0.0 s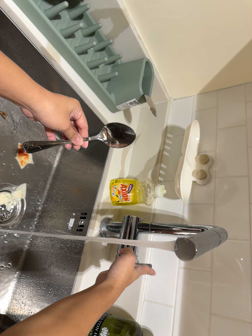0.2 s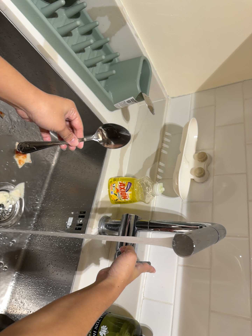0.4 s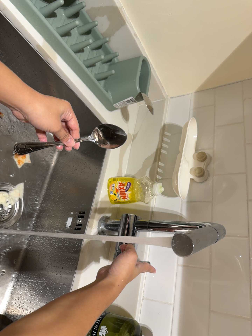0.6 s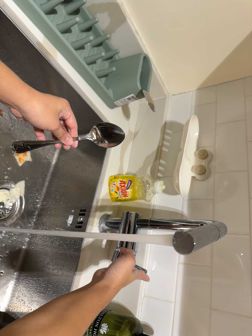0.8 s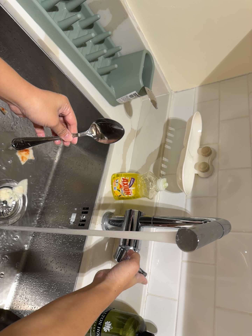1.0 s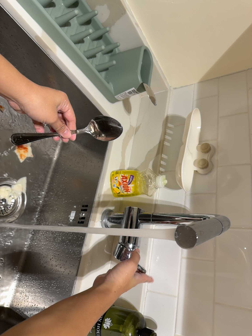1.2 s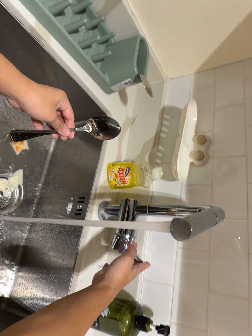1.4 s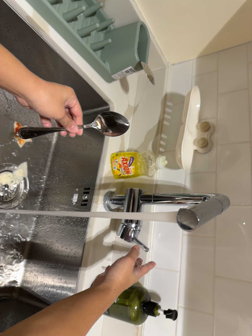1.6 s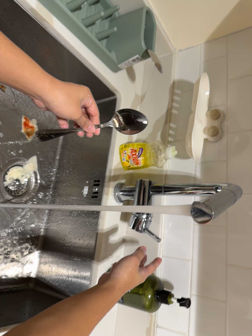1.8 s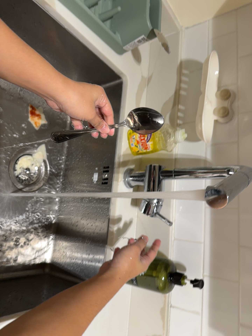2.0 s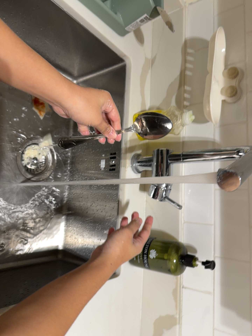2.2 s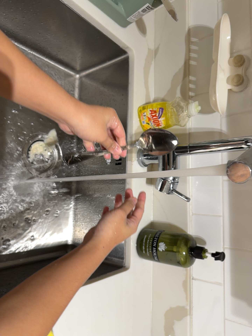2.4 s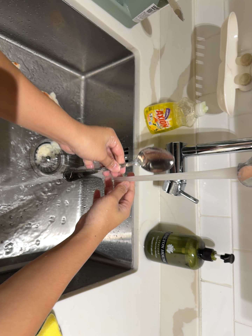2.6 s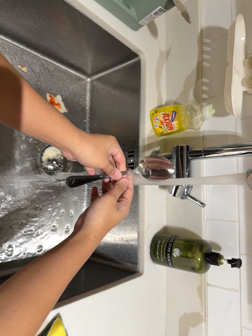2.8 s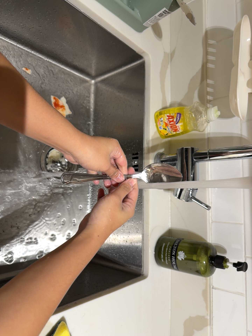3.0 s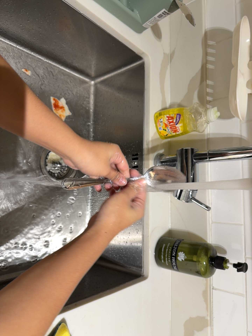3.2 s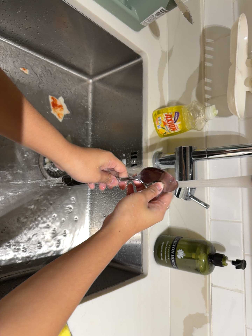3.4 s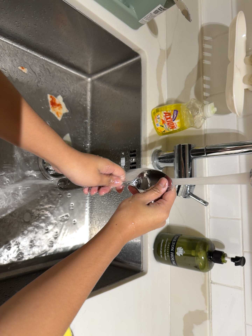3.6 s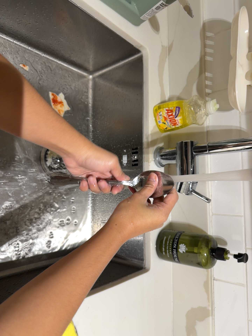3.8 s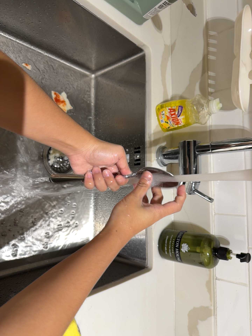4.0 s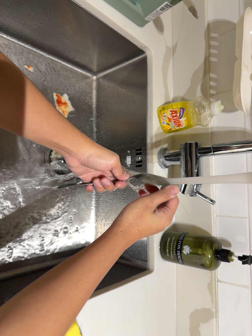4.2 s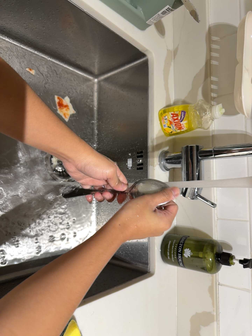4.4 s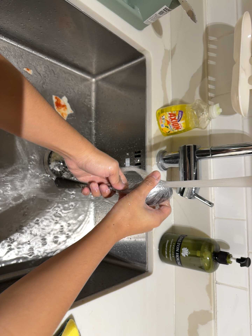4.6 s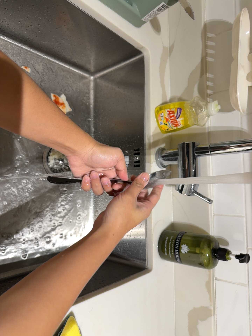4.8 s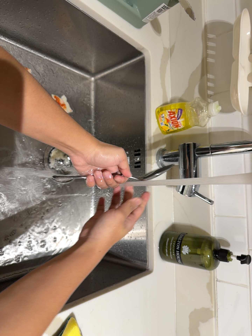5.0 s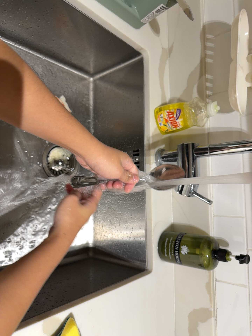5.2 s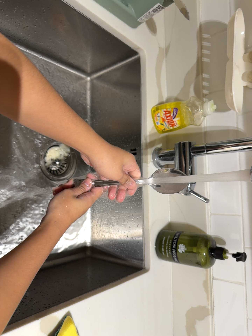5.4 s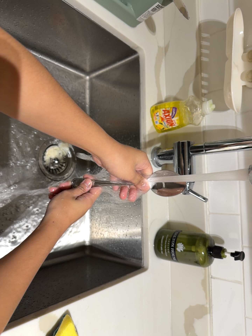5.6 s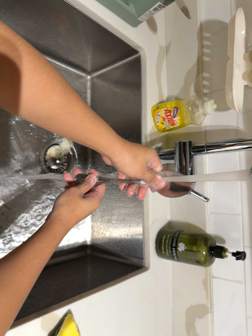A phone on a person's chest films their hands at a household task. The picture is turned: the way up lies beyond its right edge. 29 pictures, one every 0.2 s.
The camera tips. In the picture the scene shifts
upward.
The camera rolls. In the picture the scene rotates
counterclockwise.
0.0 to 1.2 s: The camera shifts only a little, or ends up much as it began.
1.2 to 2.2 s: The camera's aim tips toward the bottom of its view by about 15 degrees, and the scene shifts upward. It rolls about its line of sight by about 10 degrees, and the scene rotates counterclockwise.
2.2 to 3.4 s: The camera shifts only a little, or ends up much as it began.
3.4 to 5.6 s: The camera keeps its place and its aim.
The film runs backward here.
